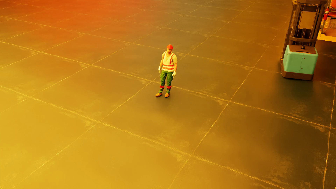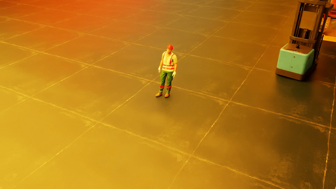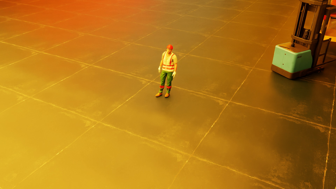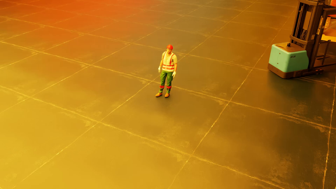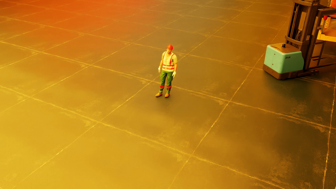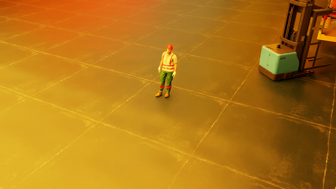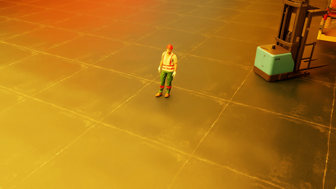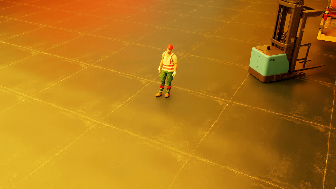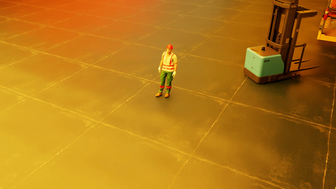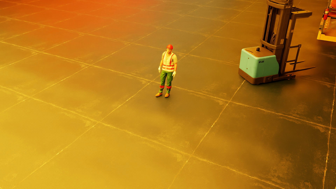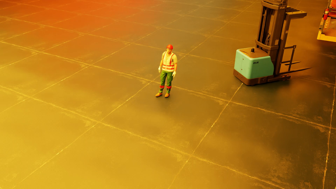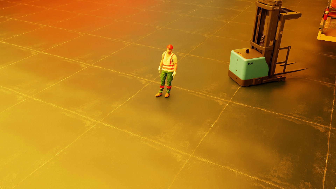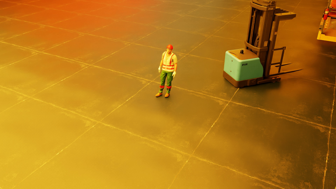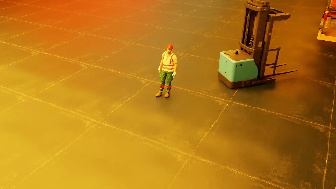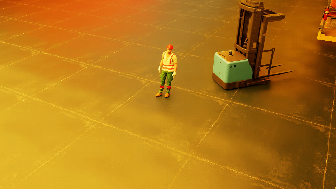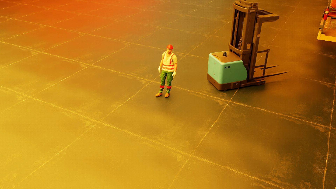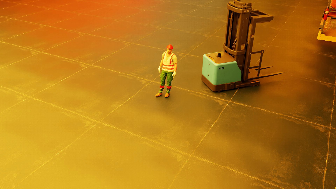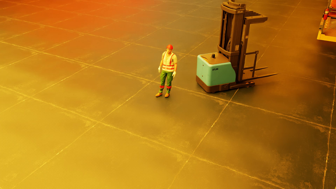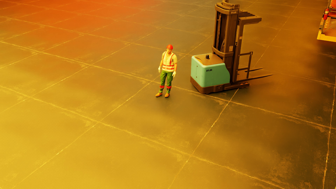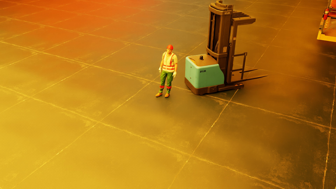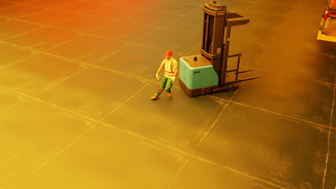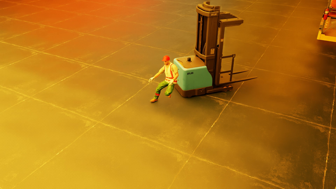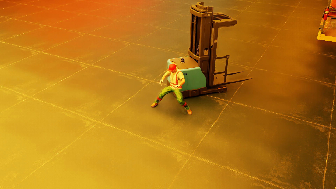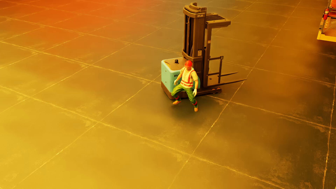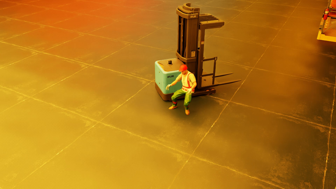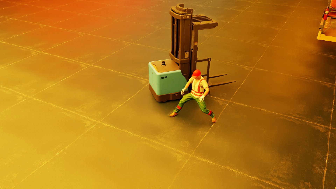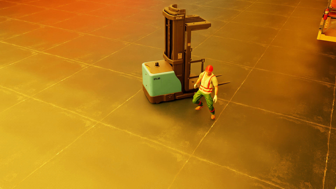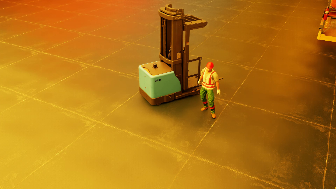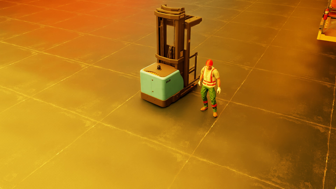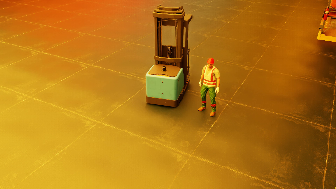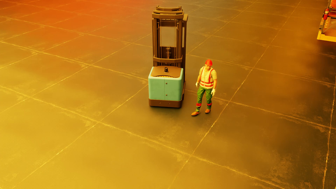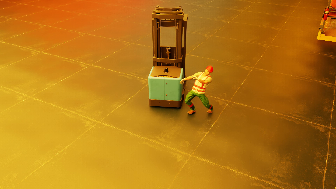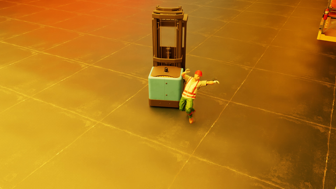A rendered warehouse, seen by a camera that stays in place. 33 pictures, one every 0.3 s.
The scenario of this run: Near miss between a forklift and a person.
